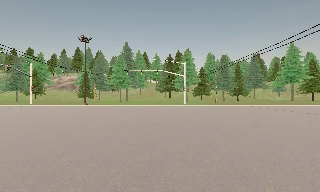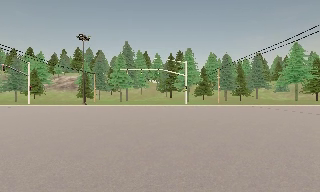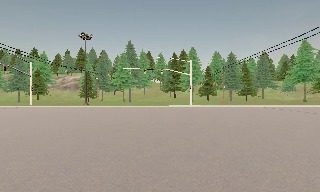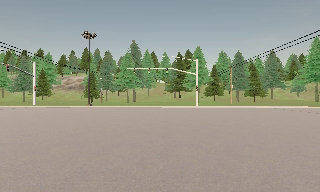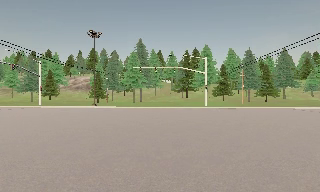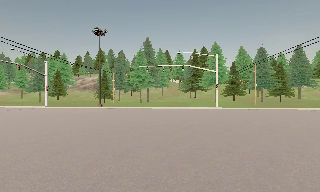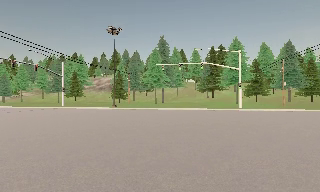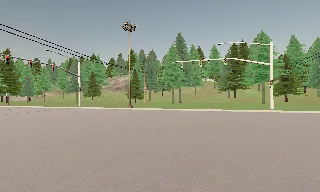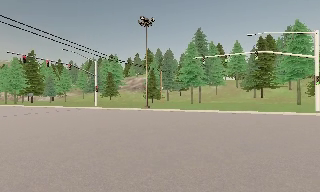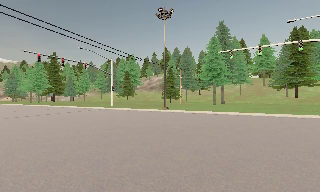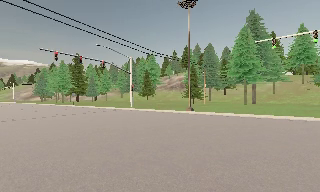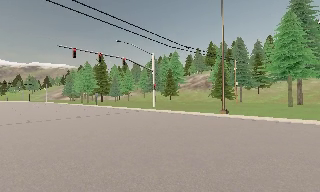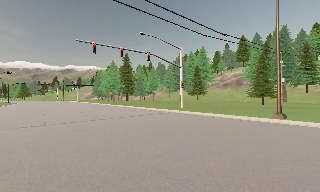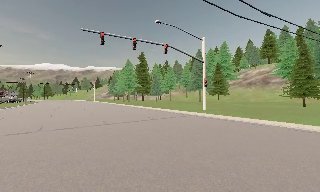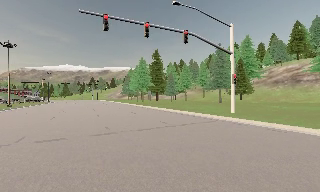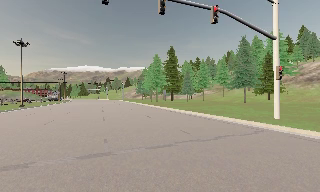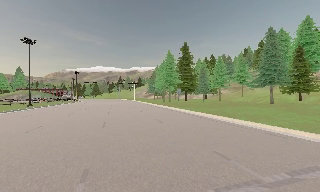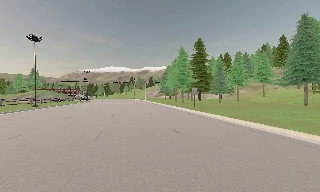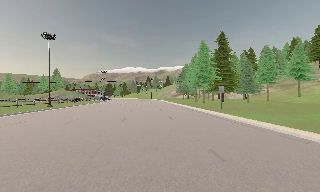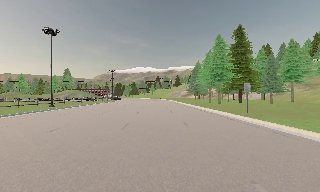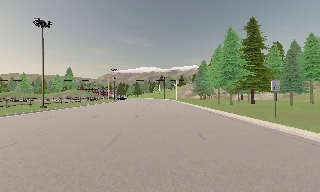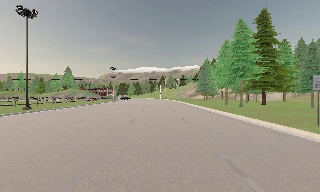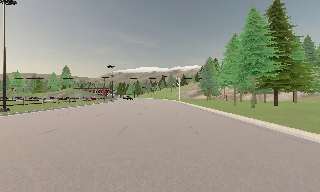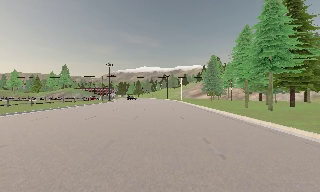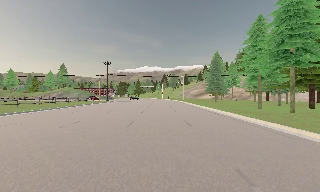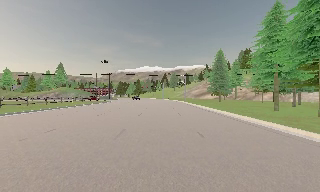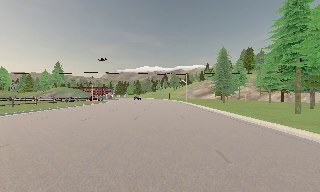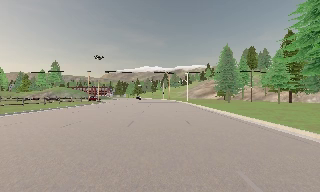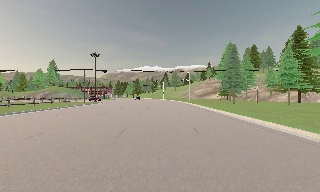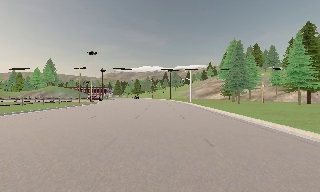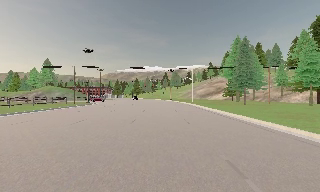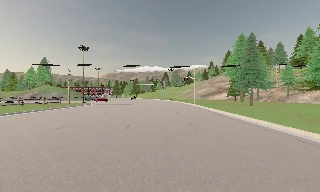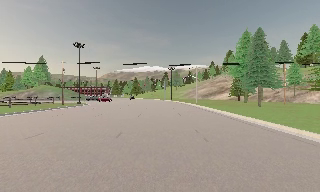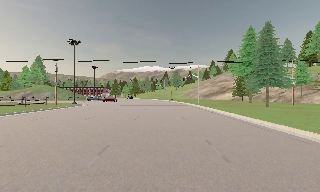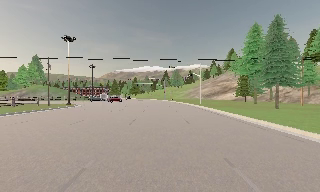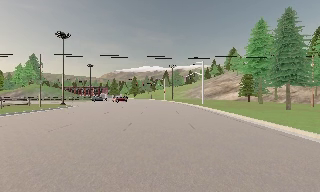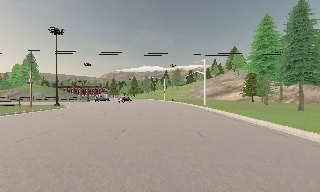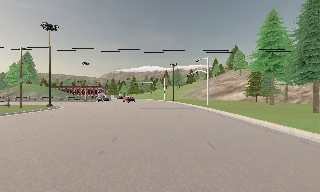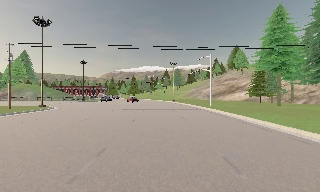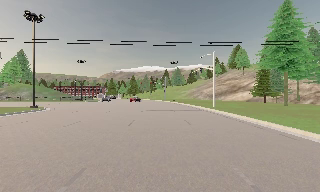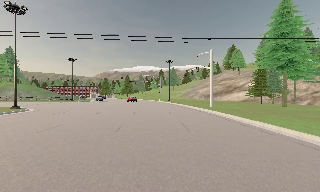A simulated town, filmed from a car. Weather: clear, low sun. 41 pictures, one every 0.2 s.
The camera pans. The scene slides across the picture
to the right.
The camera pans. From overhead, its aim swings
counterclockwise.
0.0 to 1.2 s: The camera swings to its left by about 15 degrees, and the scene slides to the right. It travels forward, about 6 m, so what stands in front looms larger. It gains speed.
1.2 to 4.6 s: The camera swings to its left by about 75 degrees, and the scene slides to the right. It travels forward, about 45 m.
4.6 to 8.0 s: The camera travels forward, about 35 m, so what stands in front looms larger. It loses speed.
The film runs forward here.
